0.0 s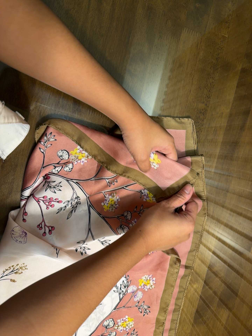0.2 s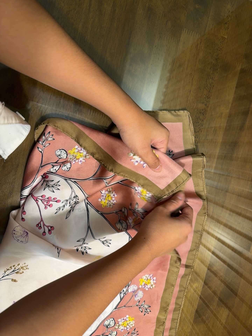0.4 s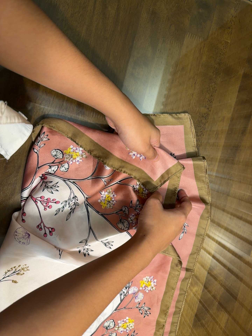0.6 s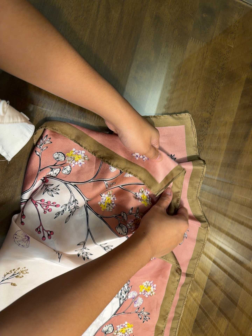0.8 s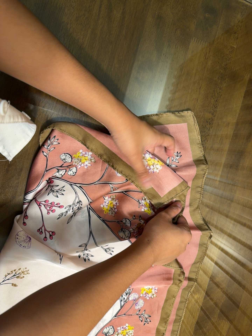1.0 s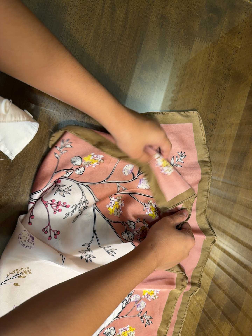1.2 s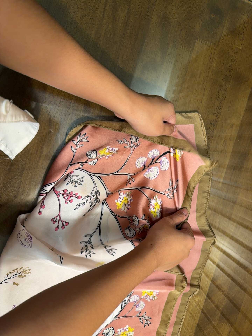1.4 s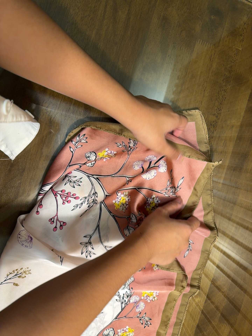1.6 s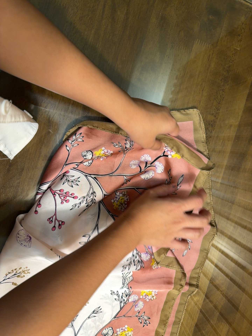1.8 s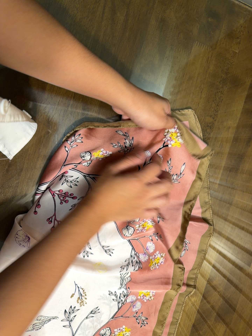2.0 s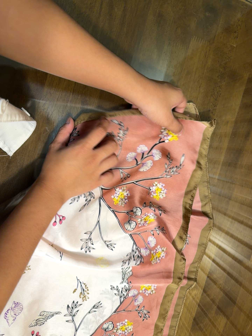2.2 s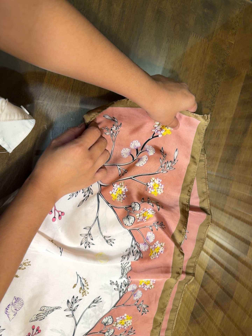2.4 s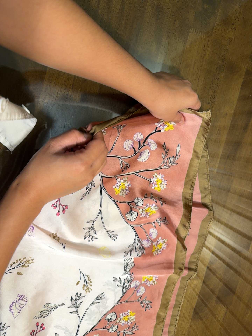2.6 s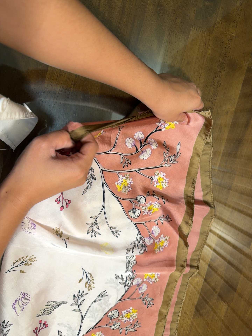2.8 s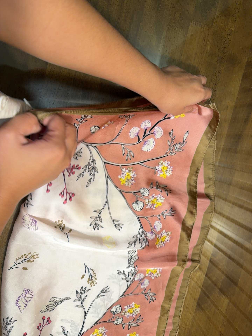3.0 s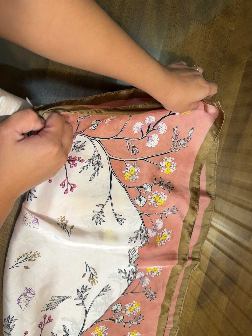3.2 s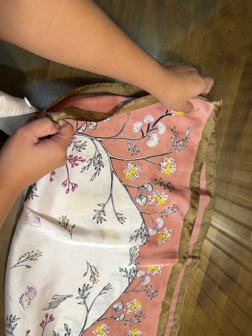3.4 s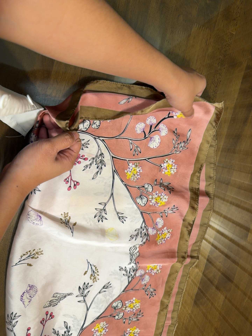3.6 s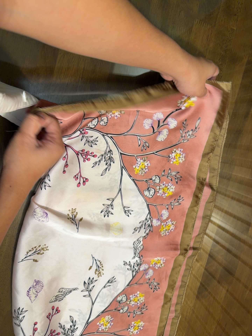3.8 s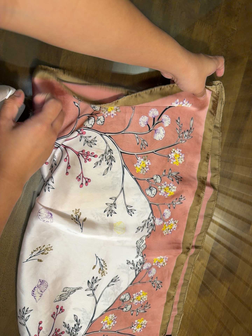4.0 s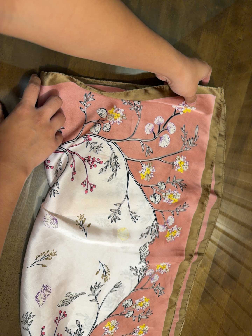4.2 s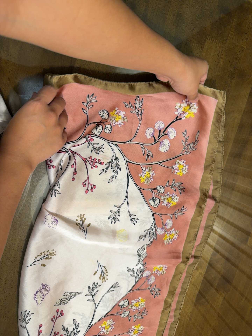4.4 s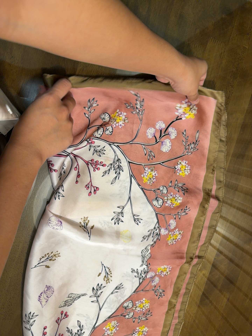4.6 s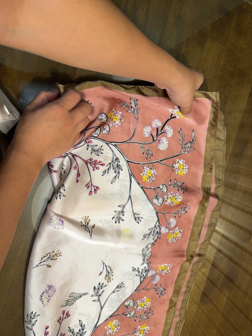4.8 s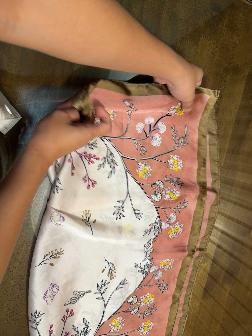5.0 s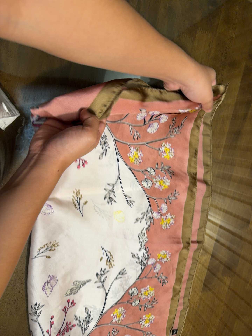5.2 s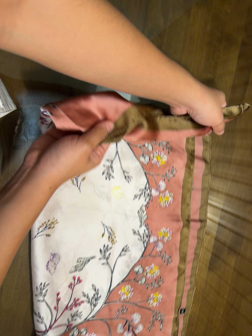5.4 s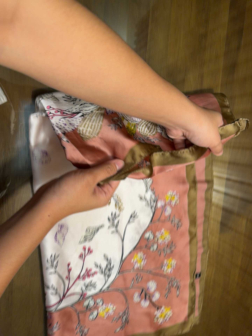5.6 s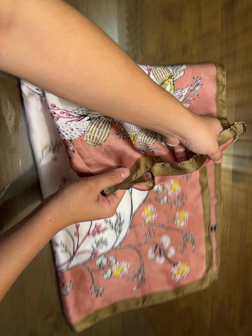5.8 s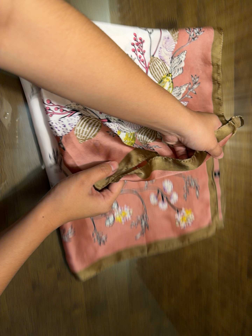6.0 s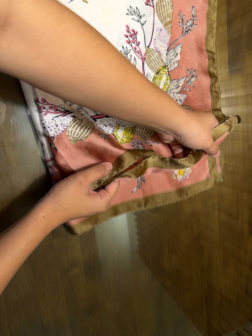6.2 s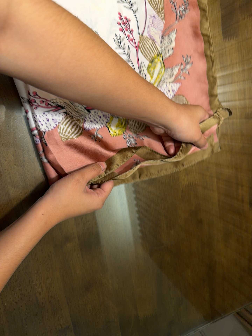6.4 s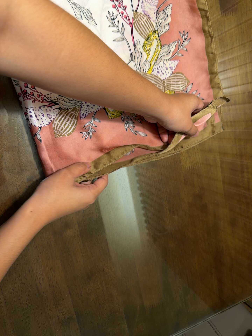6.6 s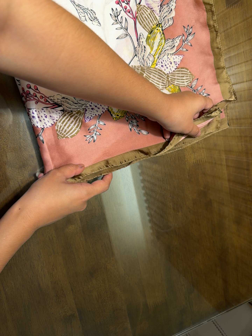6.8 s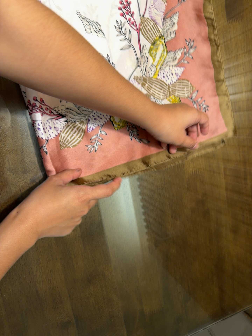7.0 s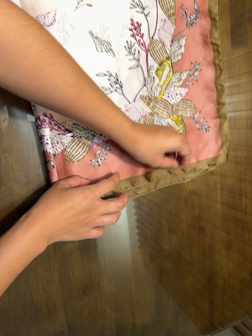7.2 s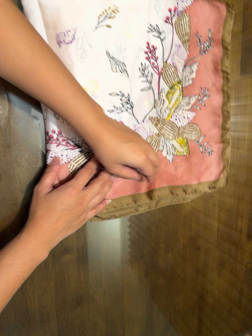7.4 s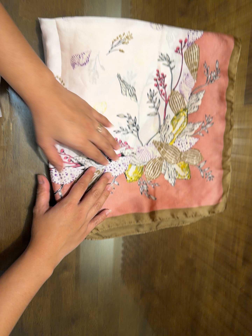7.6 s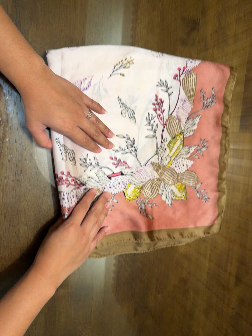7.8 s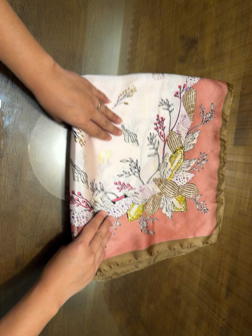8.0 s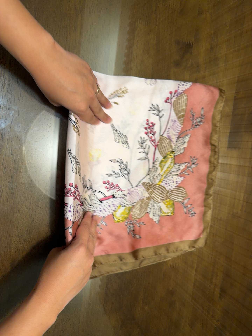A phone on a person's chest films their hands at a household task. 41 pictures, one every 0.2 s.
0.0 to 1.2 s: The camera shifts only a little, or ends up much as it began.
1.2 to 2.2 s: The camera keeps its place and its aim.
2.2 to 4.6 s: The camera travels to its left, about 8 cm.
4.6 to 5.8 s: The camera travels toward the bottom of its view, about 26 cm, so close, fixed things drift upward. It rolls about its line of sight by about 20 degrees, and the scene rotates counterclockwise.
5.8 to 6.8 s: The camera travels toward the bottom of its view, about 16 cm, so close, fixed things drift upward.
6.8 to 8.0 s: The camera travels toward the top of its view, backward and to its left, about 12 cm, so close, fixed things drift downward. It rolls about its line of sight by about 15 degrees, and the scene rotates clockwise.
The film runs forward here.
